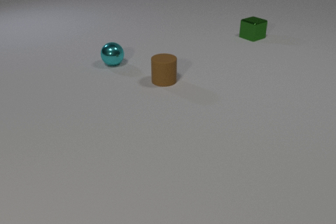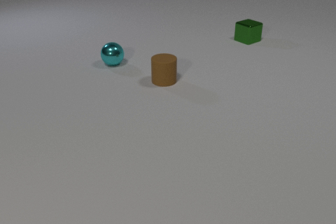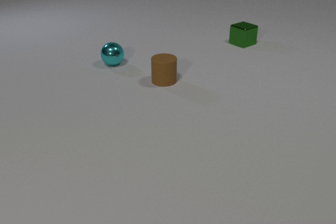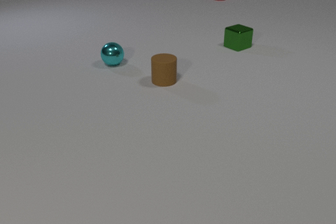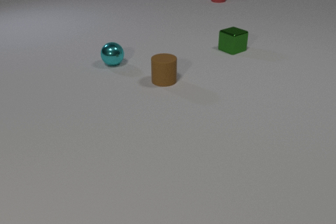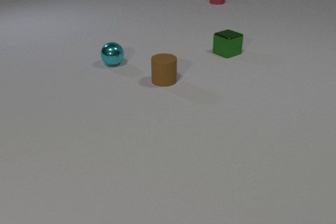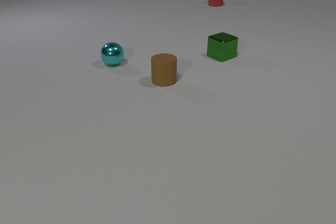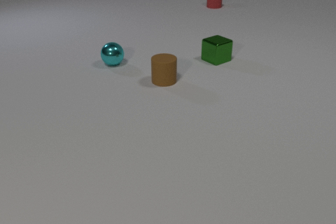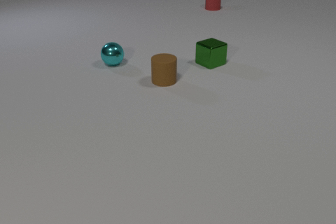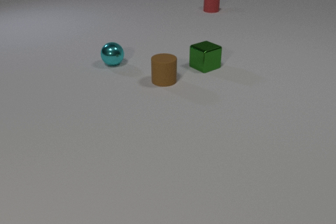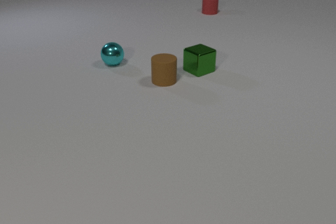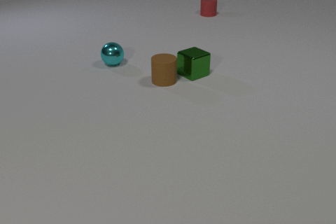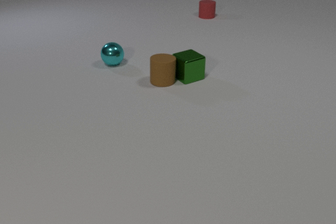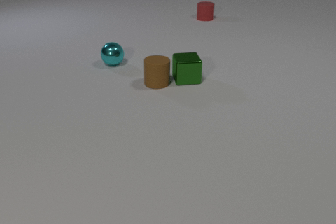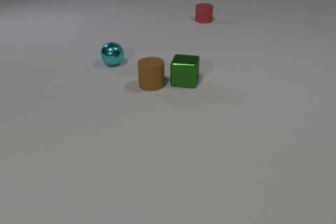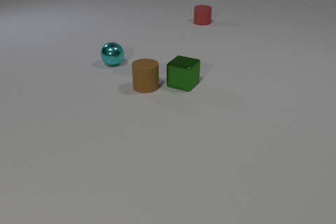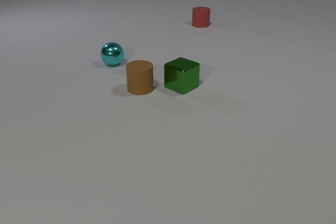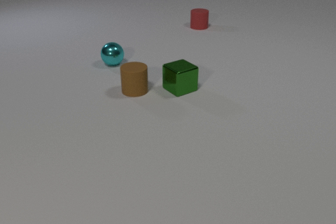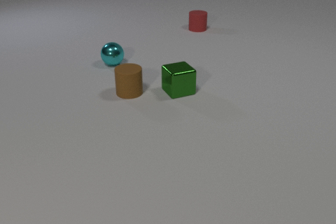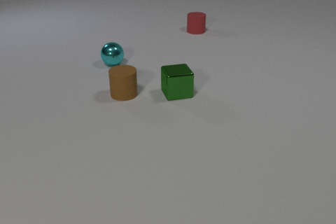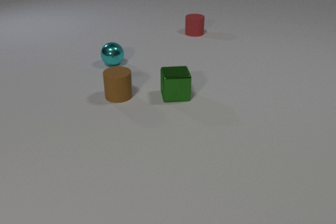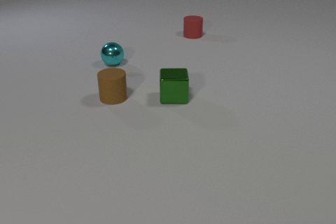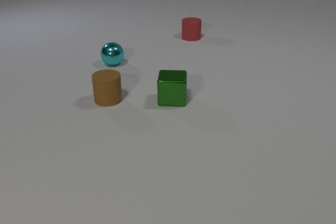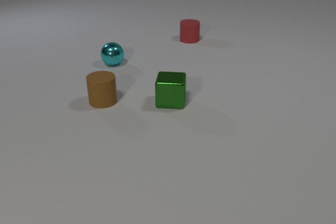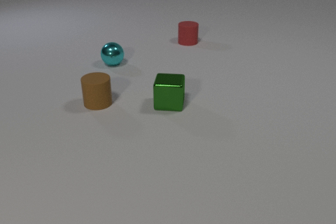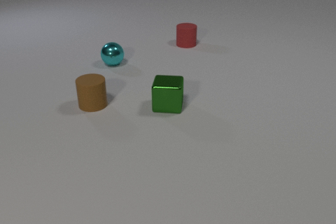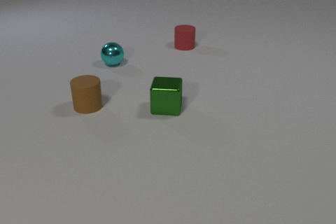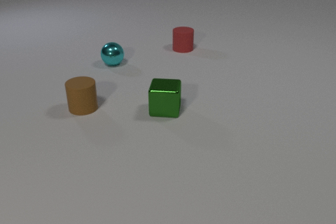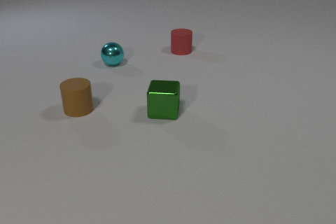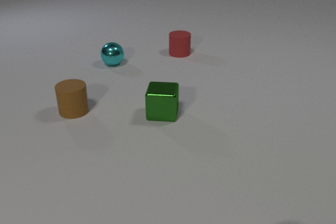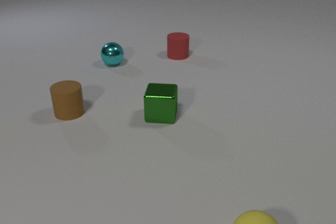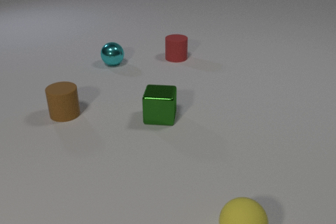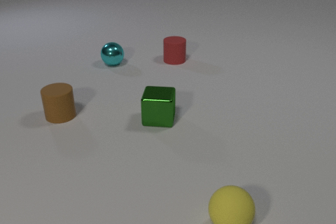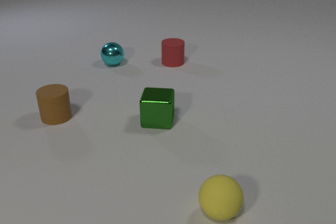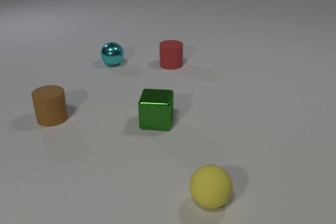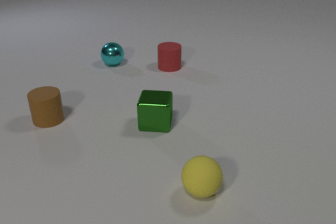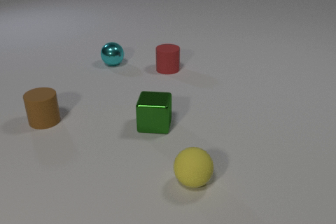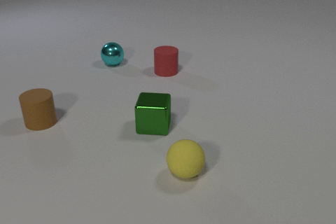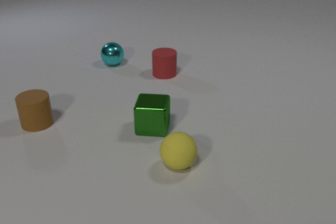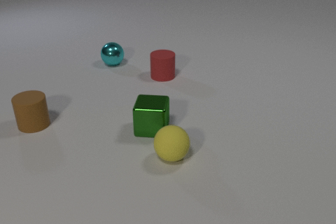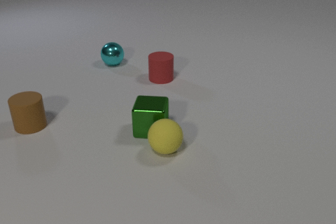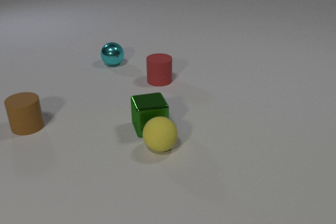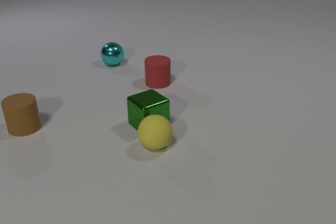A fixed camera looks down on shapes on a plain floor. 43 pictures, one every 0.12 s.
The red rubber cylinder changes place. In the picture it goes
toward the camera.
The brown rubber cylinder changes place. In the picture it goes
to the left.
0.00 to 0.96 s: The green metal cube slides toward the camera and to the left. The red rubber cylinder comes in at the top edge, slides toward the camera.
0.96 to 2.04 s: The green metal cube slides toward the camera and to the left, spins so that its near face slides to the left, clockwise seen from above. The brown rubber cylinder slides to the left and toward the camera. The red rubber cylinder slides toward the camera. The green metal cube and the brown rubber cylinder collide.
2.04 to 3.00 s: The green metal cube slides toward the camera, spins so that its near face slides to the left, clockwise seen from above. The brown rubber cylinder slides to the left and toward the camera. The red rubber cylinder slides toward the camera.
3.00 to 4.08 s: The green metal cube slides toward the camera. The brown rubber cylinder slides to the left and toward the camera. The yellow rubber sphere comes in at the bottom edge, rolls away from the camera and to the left. The red rubber cylinder slides toward the camera.
4.08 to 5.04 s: The green metal cube slides to the left, spins counterclockwise seen from above by about 45 degrees, its near face sliding to the right. The brown rubber cylinder slides to the left. The yellow rubber sphere rolls away from the camera and to the left. The red rubber cylinder slides toward the camera. The green metal cube and the yellow rubber sphere collide.
How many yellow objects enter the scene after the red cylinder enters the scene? 1.
Are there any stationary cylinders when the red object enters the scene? yes.
Are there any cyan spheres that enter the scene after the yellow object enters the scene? no.
